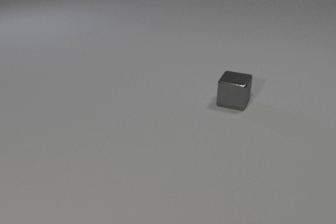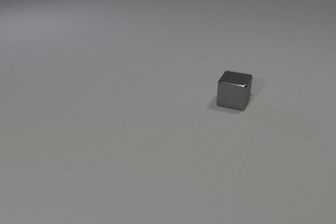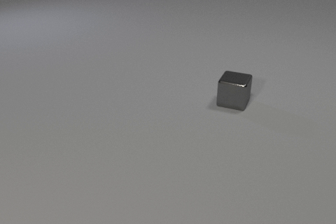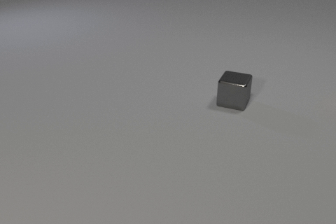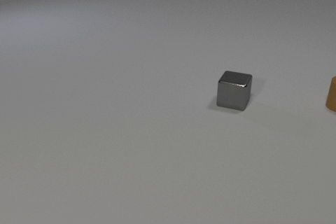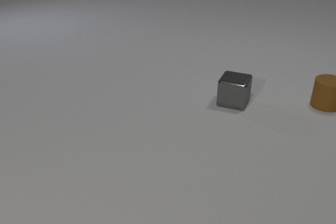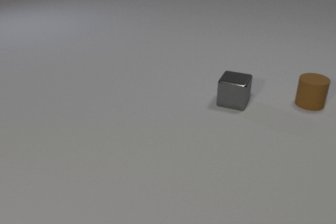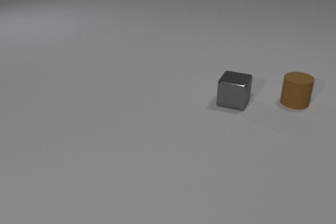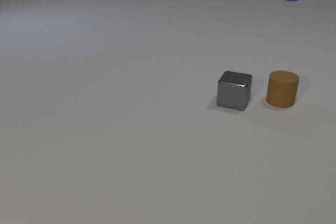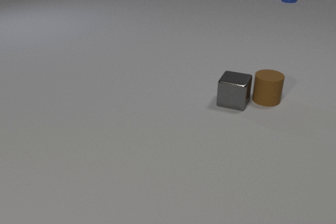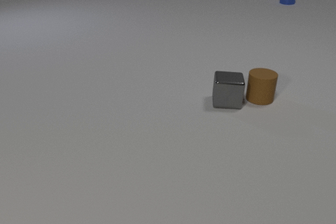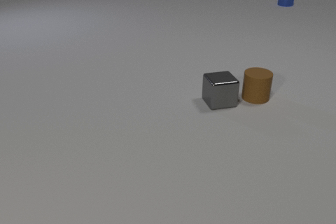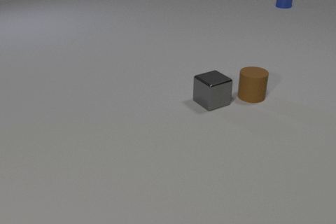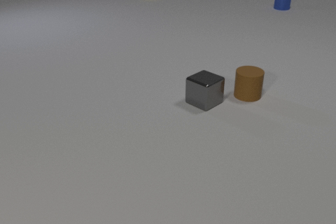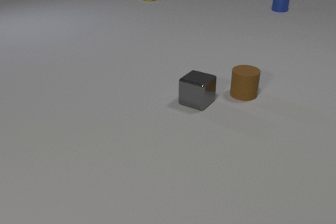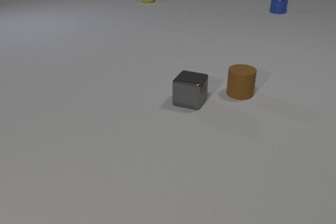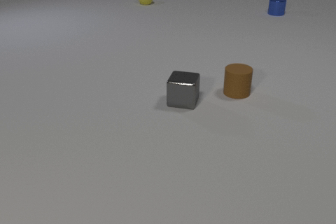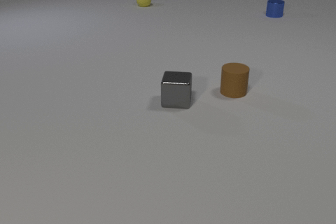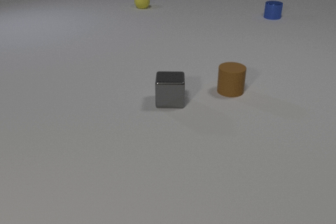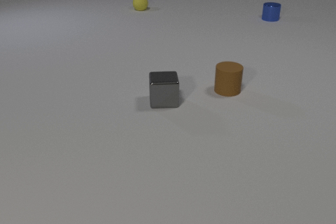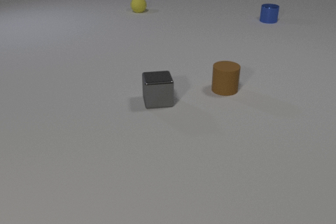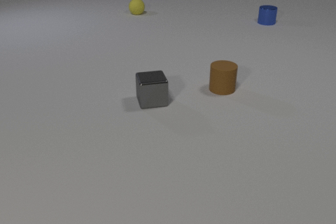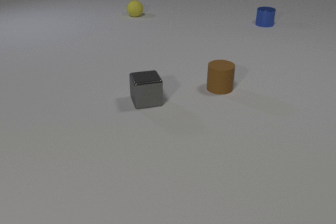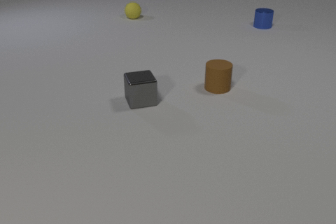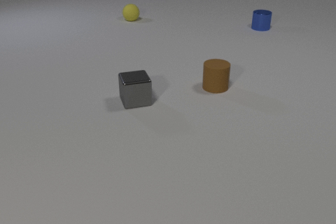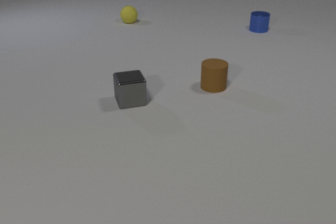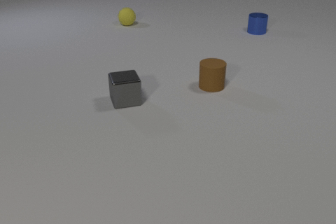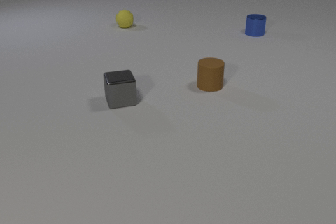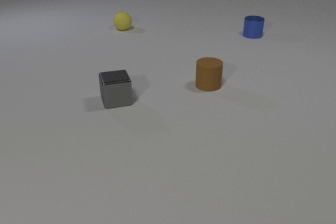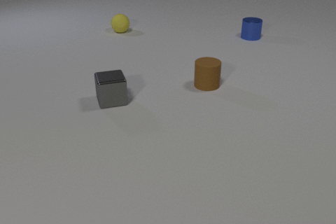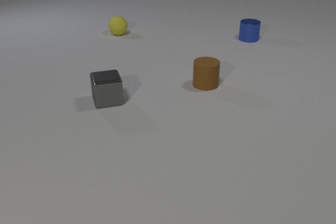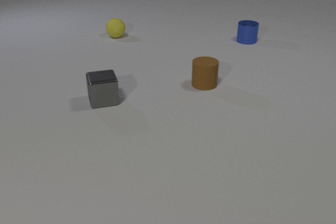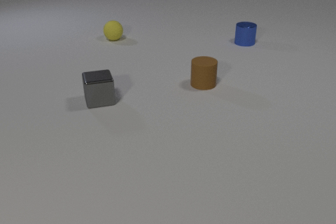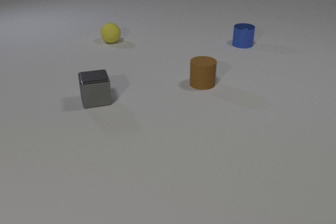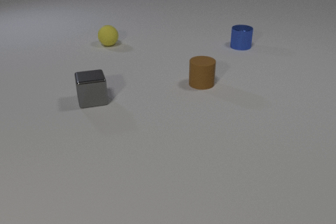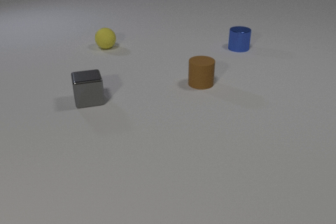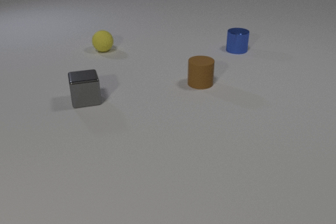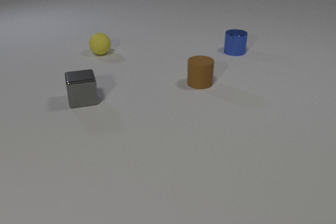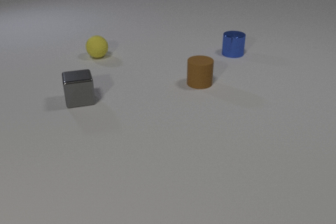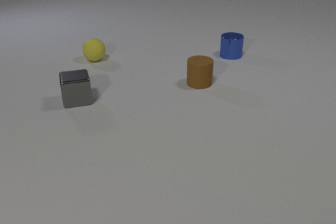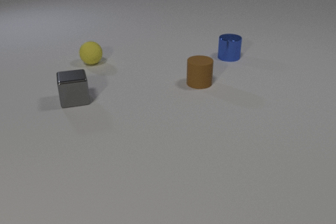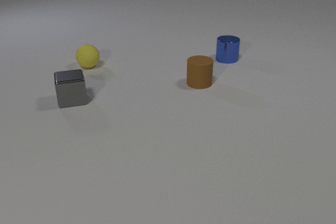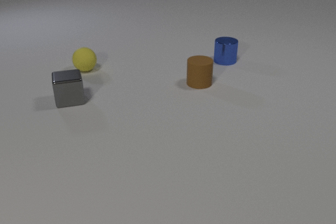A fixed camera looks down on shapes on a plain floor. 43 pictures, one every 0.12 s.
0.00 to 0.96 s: The brown rubber cylinder comes in at the right edge, slides to the left. The blue metal cylinder comes in at the top edge, slides toward the camera.
0.96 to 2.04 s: The brown rubber cylinder slides to the left. The gray metal cube slides to the left, spins so that its near face slides to the right, counterclockwise seen from above. The blue metal cylinder slides toward the camera. The yellow rubber sphere comes in at the top edge, rolls toward the camera. The brown rubber cylinder and the gray metal cube collide.
2.04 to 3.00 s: The brown rubber cylinder slides to the left and away from the camera. The gray metal cube slides to the left, spins so that its near face slides to the right, counterclockwise seen from above. The blue metal cylinder slides toward the camera. The yellow rubber sphere rolls toward the camera.
3.00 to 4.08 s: The brown rubber cylinder slides to the left and away from the camera. The gray metal cube slides to the left. The blue metal cylinder slides toward the camera. The yellow rubber sphere rolls toward the camera.
4.08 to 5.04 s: The gray metal cube slides to the left. The blue metal cylinder slides toward the camera. The yellow rubber sphere rolls toward the camera.
How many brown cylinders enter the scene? 1.
How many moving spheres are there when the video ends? 1.
Are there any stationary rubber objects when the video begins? no.
